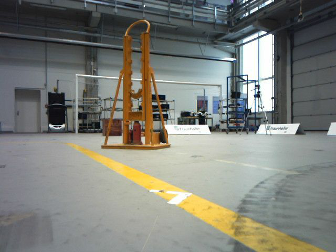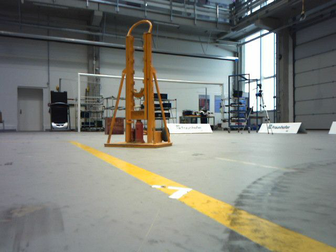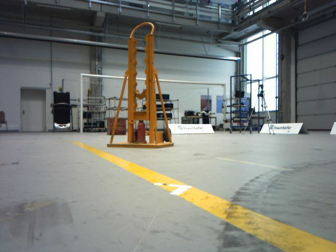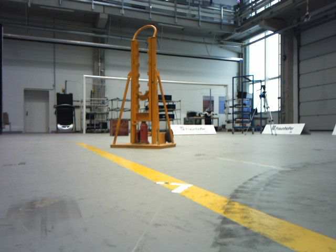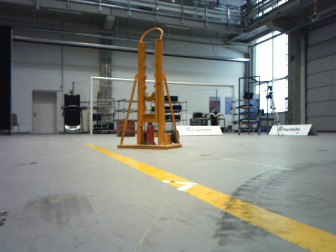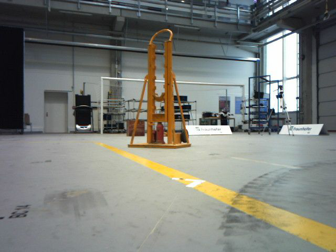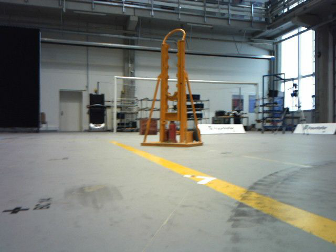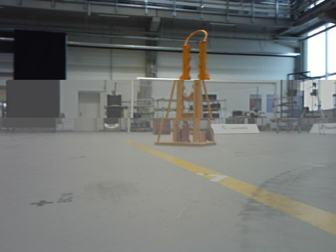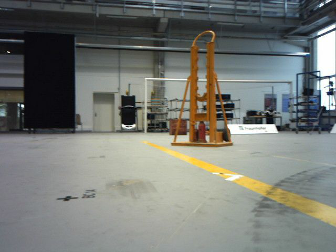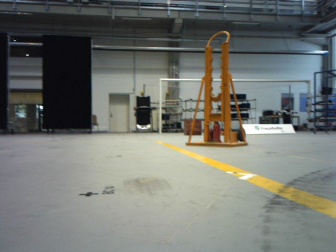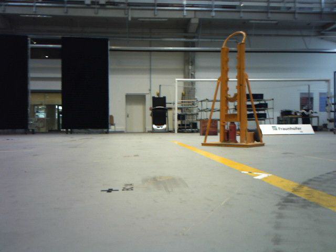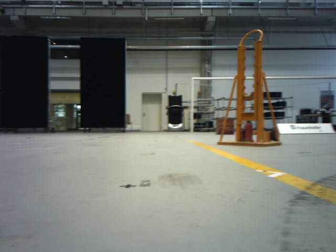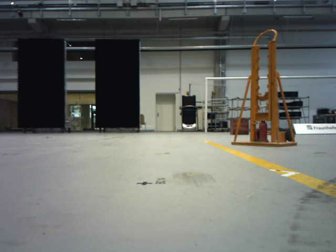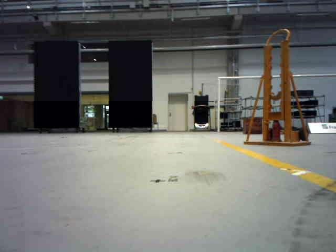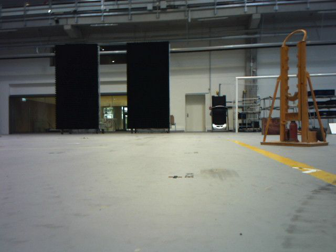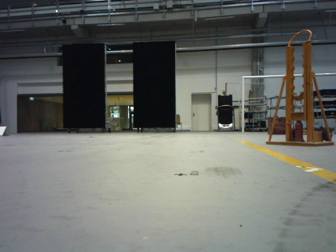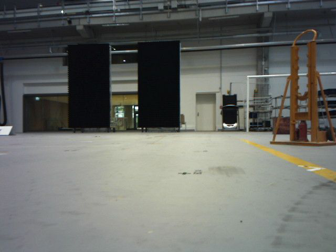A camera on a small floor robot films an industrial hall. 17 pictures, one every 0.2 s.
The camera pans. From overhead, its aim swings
counterclockwise.
The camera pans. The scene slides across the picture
to the right.
0.0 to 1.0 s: The camera travels backward, about 0.2 m, so what stands in front gets smaller.
1.0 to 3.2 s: The camera pans to its left, which is counterclockwise from overhead, by about 30 degrees. It travels backward, about 0.4 m, so what stands in front gets smaller.
The film runs backward here.
